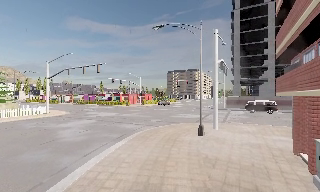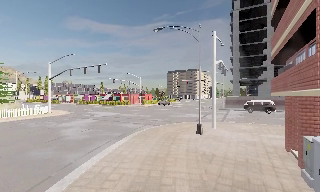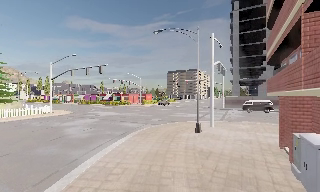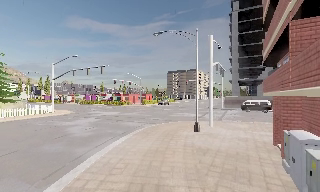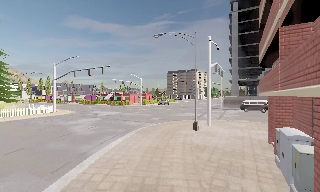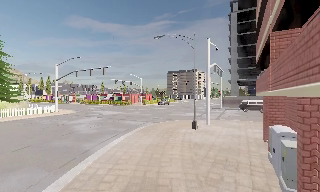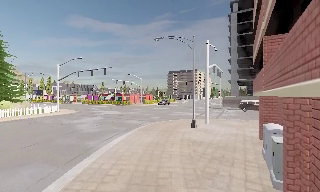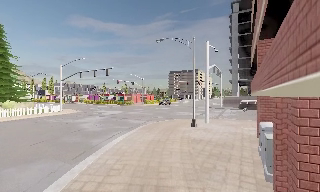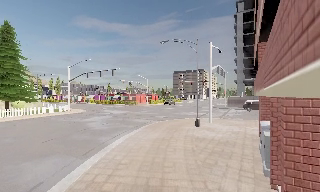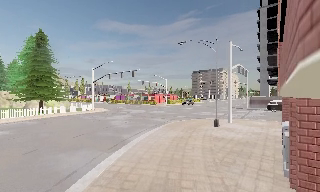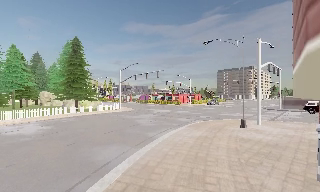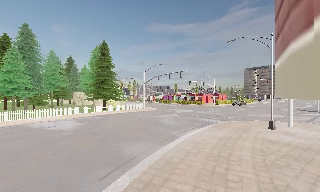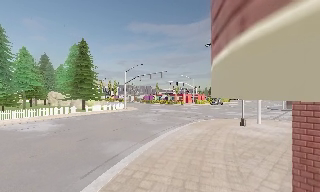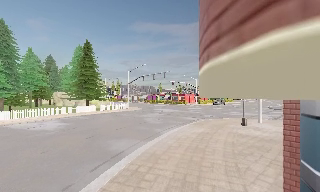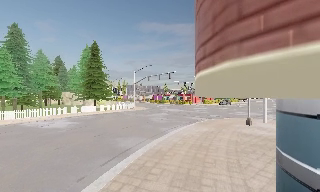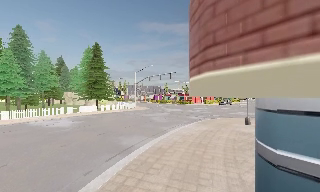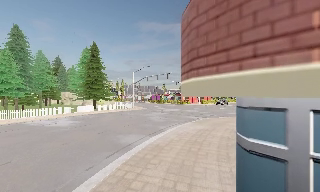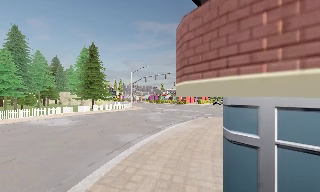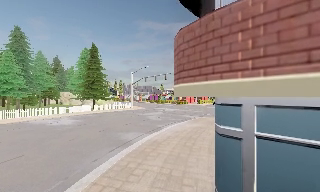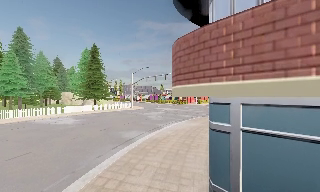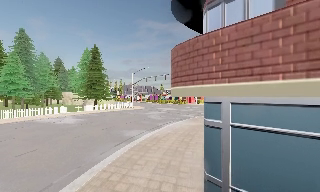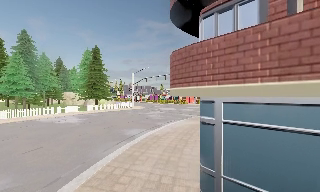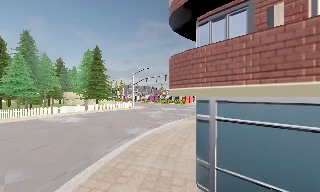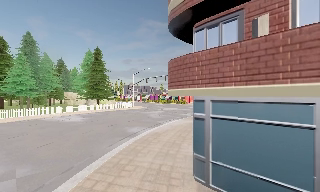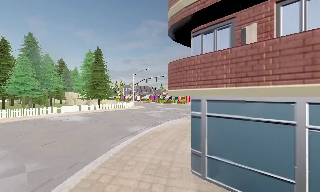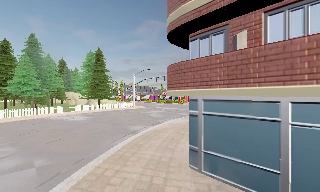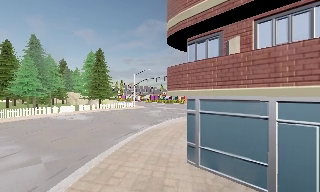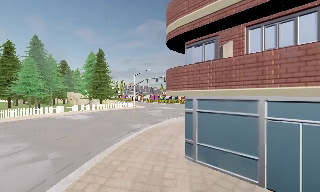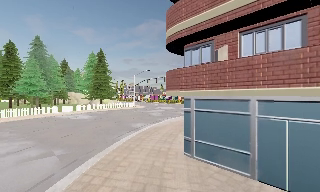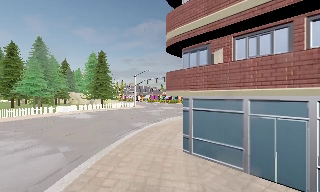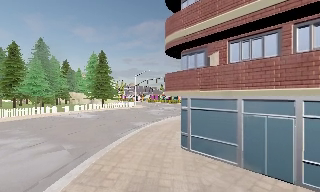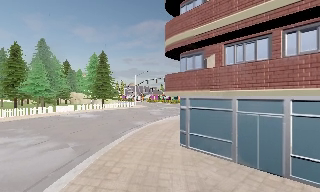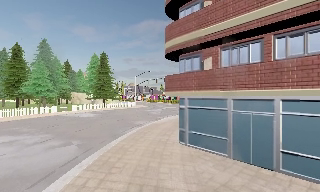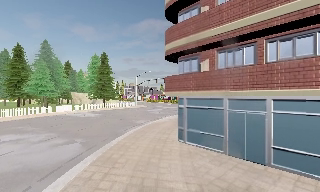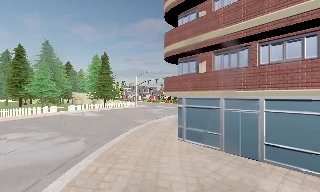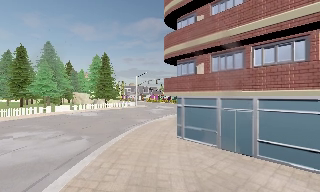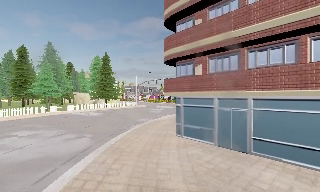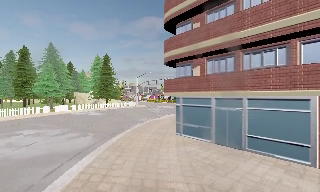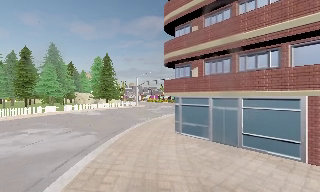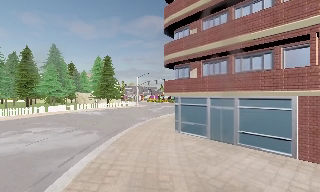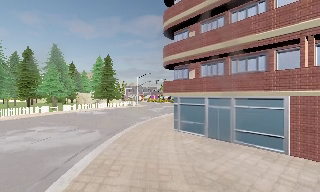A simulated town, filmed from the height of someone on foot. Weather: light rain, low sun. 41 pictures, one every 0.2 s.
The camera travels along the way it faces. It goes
backward.
0.0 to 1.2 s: The camera travels backward, about 2.5 m, so what stands in front gets smaller.
1.2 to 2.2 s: The scene slides to the right, as the camera pans about 25 degrees to its left. It travels backward, about 2 m, so what stands in front gets smaller.
2.2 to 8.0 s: The camera travels backward, about 12 m, so what stands in front gets smaller.
The film runs backward here.
